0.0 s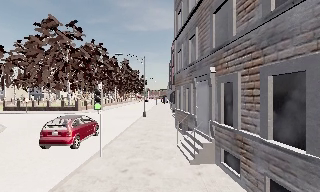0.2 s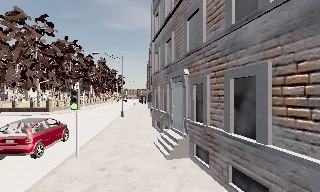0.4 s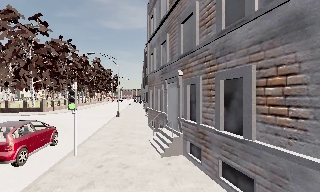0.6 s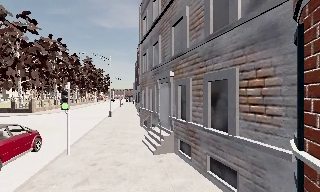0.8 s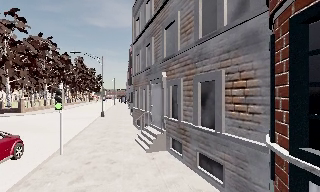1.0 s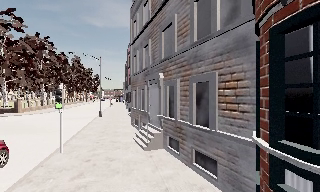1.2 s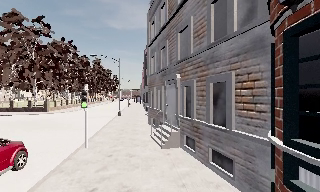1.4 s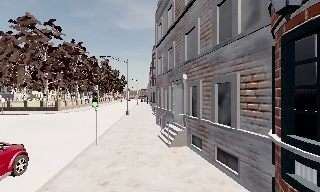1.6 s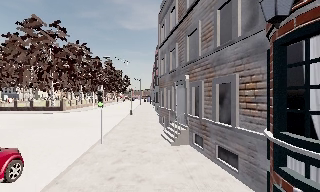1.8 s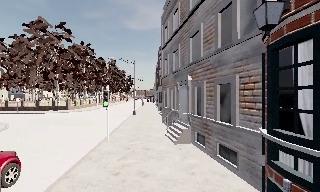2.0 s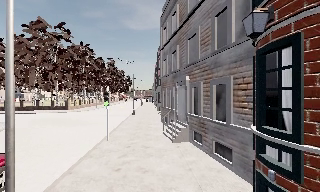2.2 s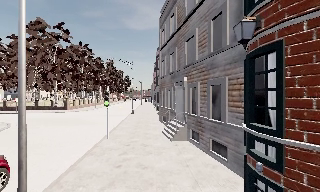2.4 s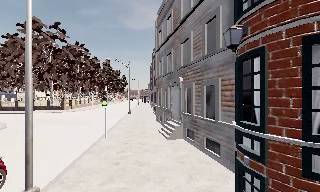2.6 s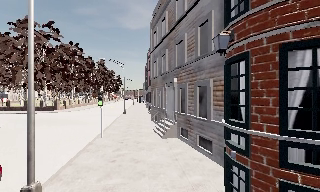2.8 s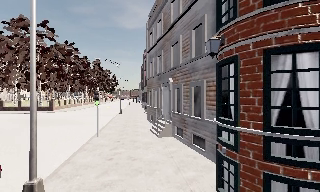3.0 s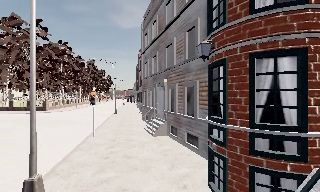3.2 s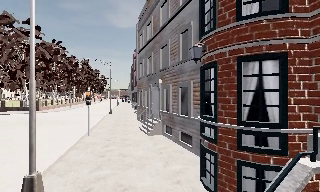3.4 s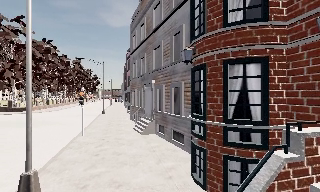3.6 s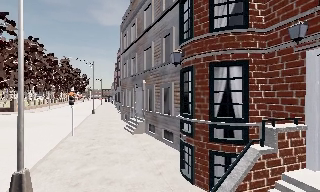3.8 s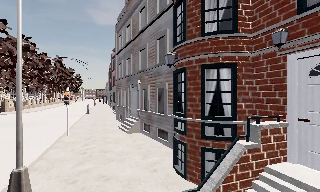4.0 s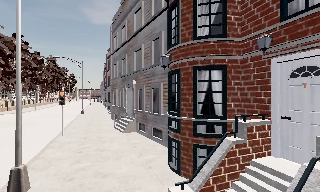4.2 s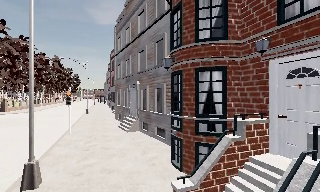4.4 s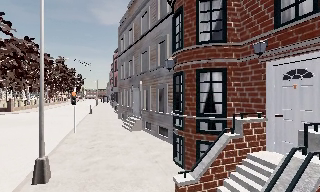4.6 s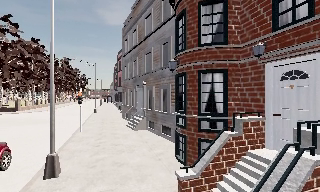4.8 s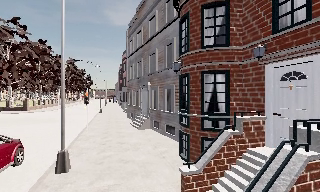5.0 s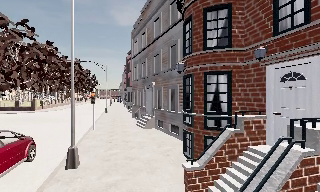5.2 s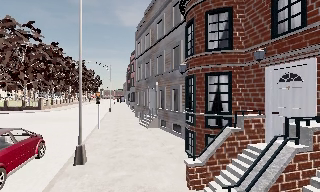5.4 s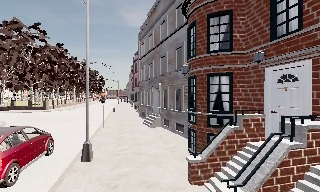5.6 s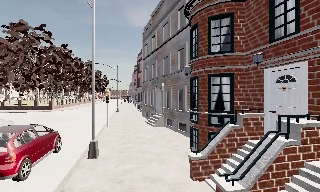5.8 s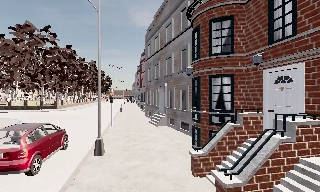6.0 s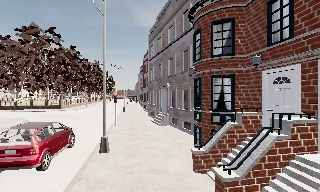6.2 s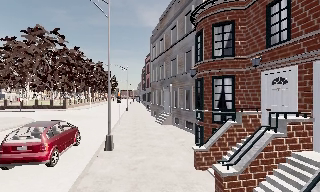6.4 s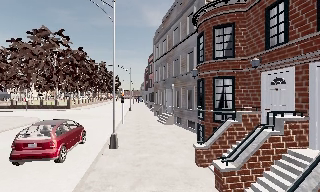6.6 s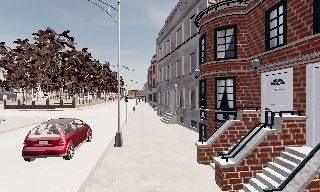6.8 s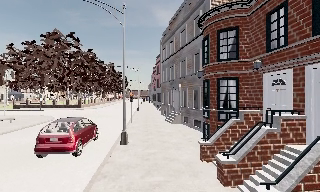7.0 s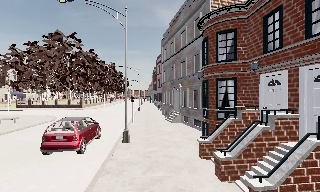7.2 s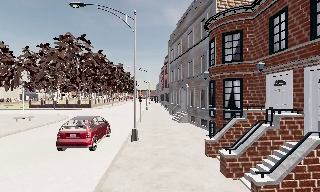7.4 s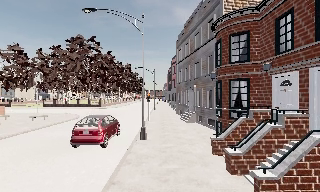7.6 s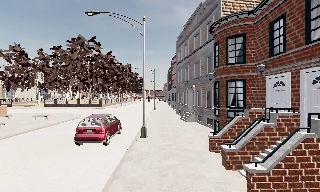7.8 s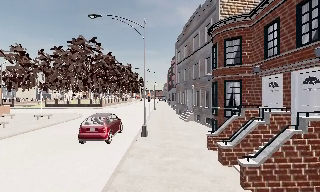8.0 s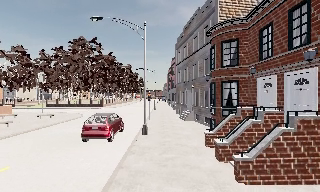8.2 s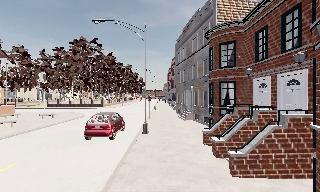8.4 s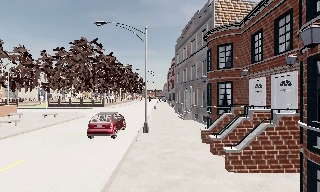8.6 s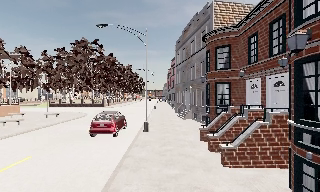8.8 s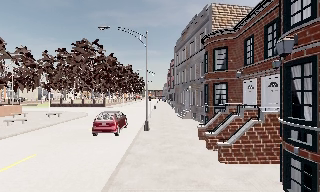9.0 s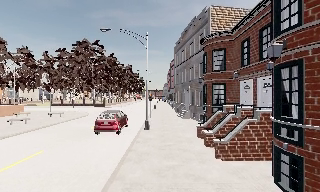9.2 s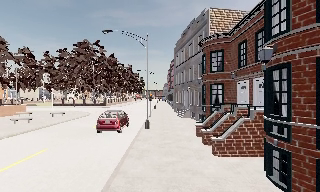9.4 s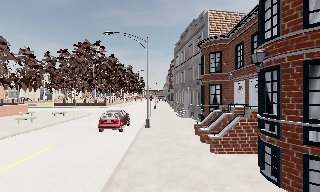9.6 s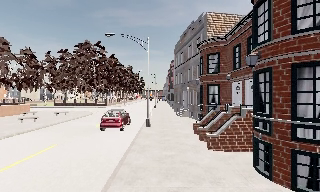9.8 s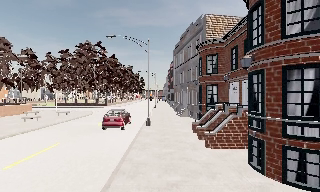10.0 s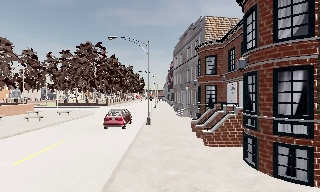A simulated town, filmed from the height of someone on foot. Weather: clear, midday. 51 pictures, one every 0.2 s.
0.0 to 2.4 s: The camera travels backward, about 3.5 m, so what stands in front gets smaller.
2.4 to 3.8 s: The camera pans to its right, which is clockwise from overhead, by about 15 degrees. It travels backward, about 1.5 m, so what stands in front gets smaller.
3.8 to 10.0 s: The camera swings to its left by about 20 degrees, and the scene slides to the right. It travels backward, about 9 m, so what stands in front gets smaller.
The film runs backward here.
